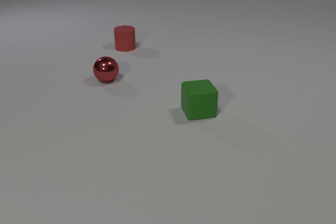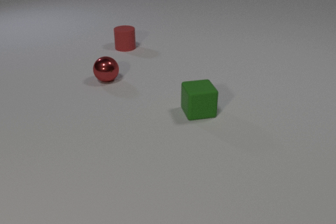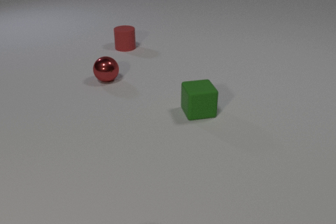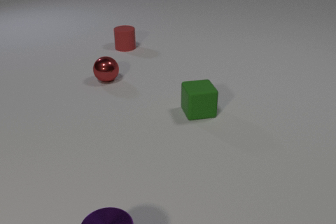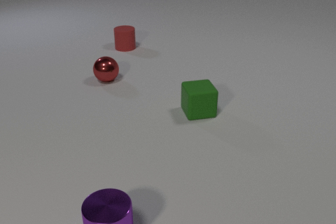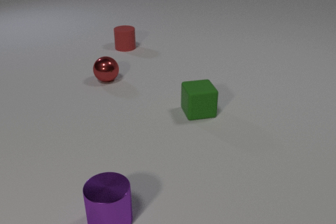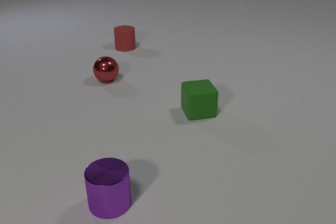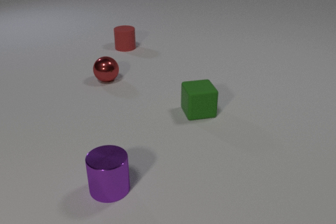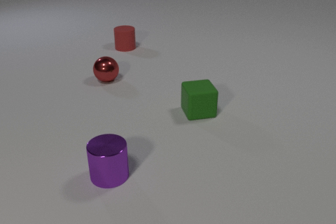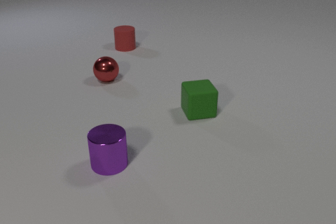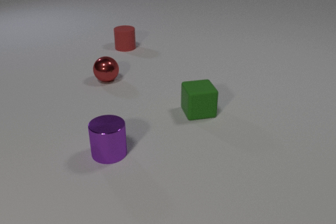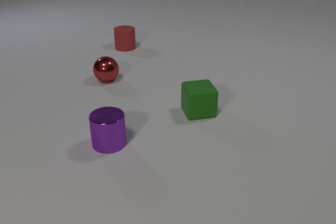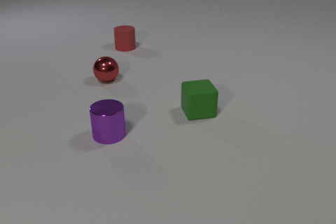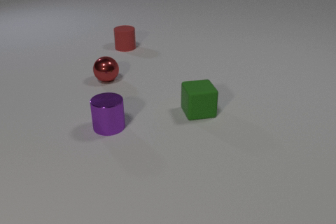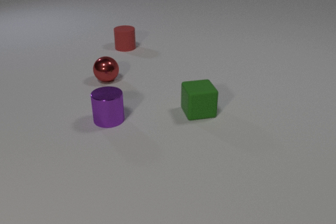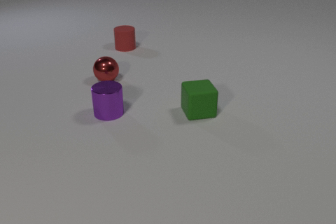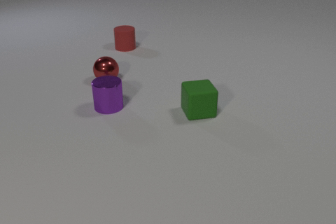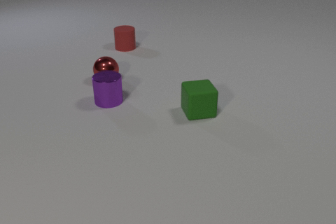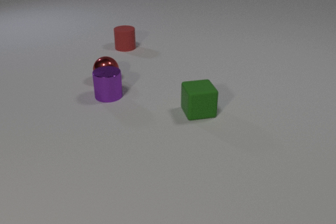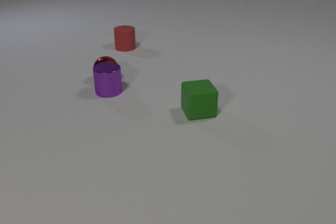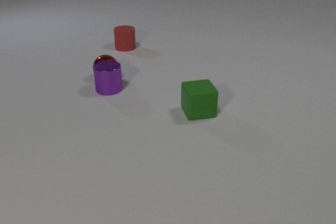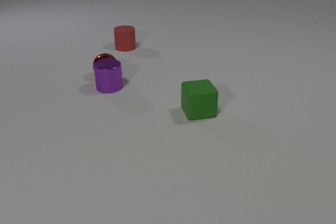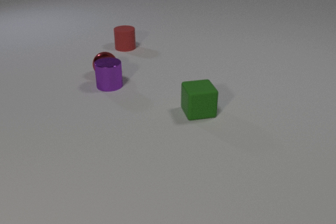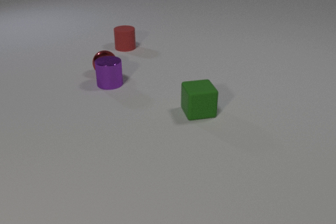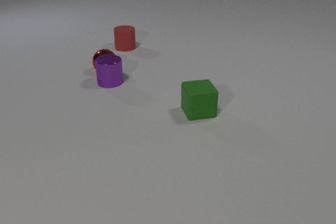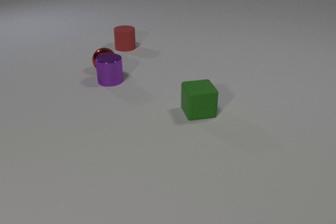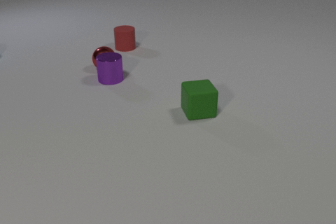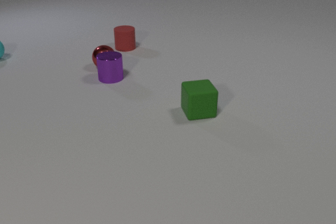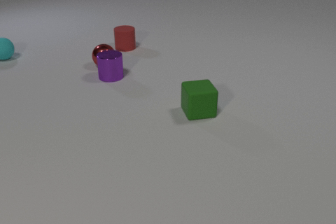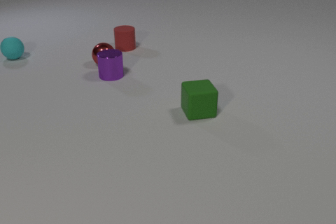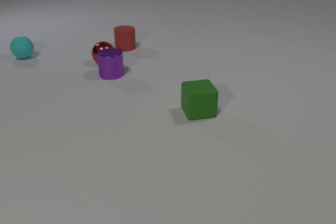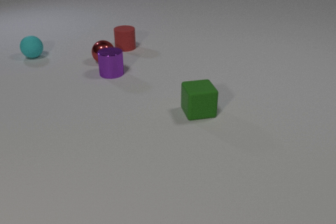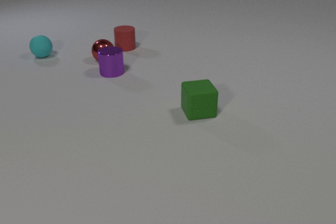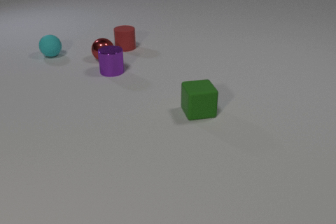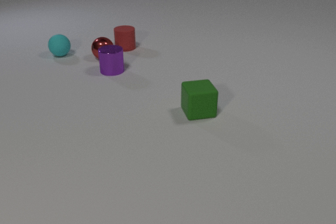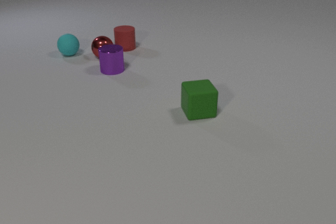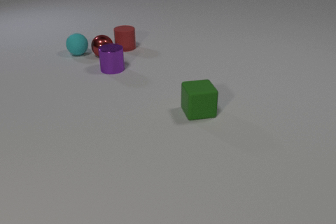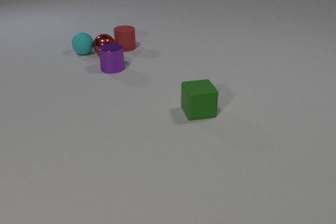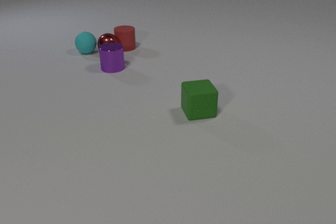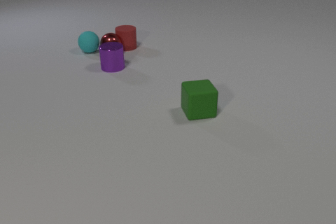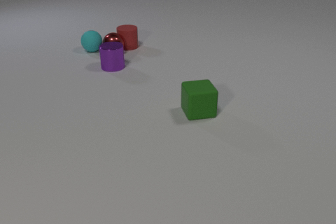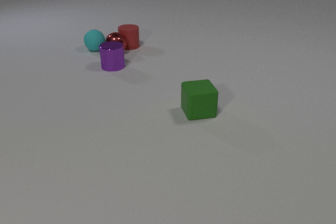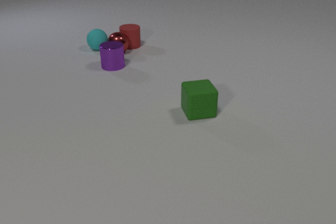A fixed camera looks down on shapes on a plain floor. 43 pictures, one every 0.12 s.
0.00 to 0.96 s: The purple metal cylinder comes in at the bottom edge, slides away from the camera.
0.96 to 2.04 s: The purple metal cylinder slides away from the camera.
2.04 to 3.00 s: The purple metal cylinder slides away from the camera. The red metal sphere rolls away from the camera. The purple metal cylinder and the red metal sphere collide.
3.00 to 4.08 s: The purple metal cylinder slides away from the camera. The red metal sphere rolls away from the camera. The cyan rubber sphere comes in at the left edge, rolls to the right.
4.08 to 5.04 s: The purple metal cylinder slides away from the camera. The red metal sphere rolls to the right and away from the camera. The cyan rubber sphere rolls to the right. The red rubber cylinder slides to the right and away from the camera. The red metal sphere and the cyan rubber sphere collide. The red metal sphere and the red rubber cylinder collide.
How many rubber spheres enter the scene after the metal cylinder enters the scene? 1.
What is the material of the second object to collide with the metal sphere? rubber.
What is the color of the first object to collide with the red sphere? purple.
